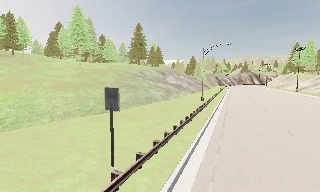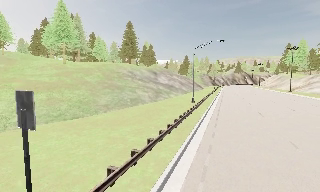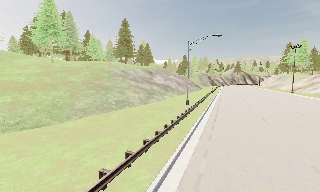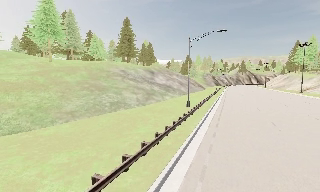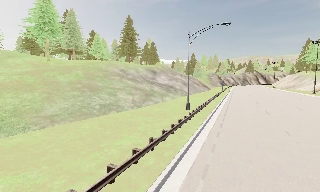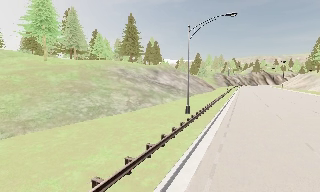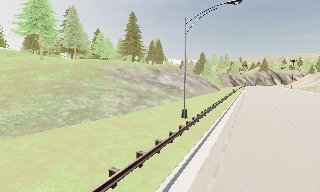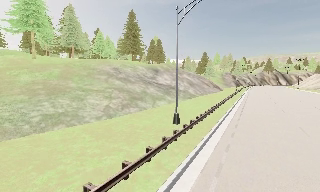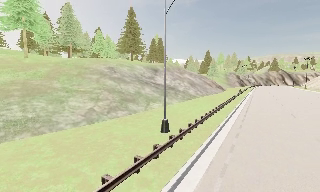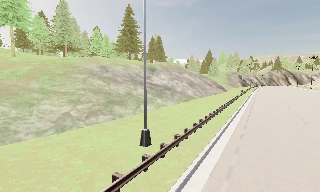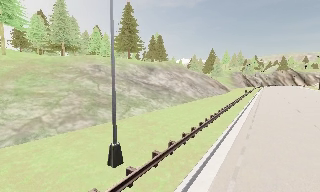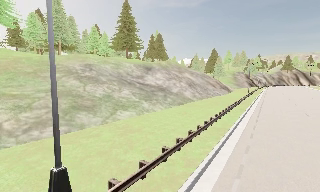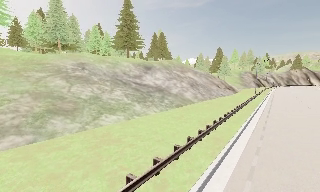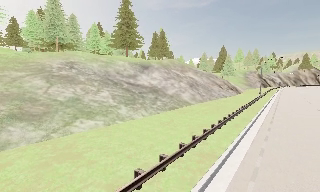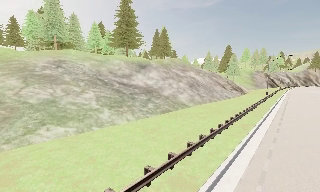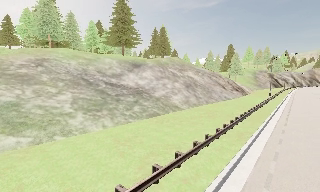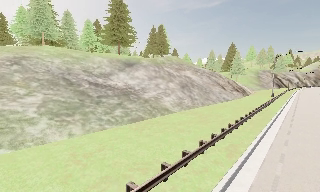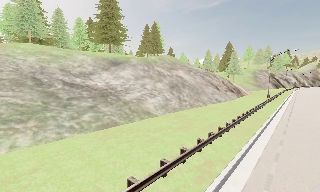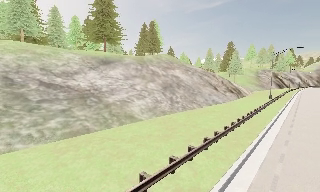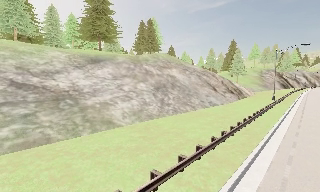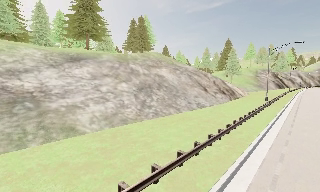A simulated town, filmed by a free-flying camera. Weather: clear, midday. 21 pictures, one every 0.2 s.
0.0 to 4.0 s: The camera pans to its left, which is counterclockwise from overhead, by about 20 degrees. It travels forward and to its right, about 40 m, so what stands in front looms larger.
The film runs backward here.
